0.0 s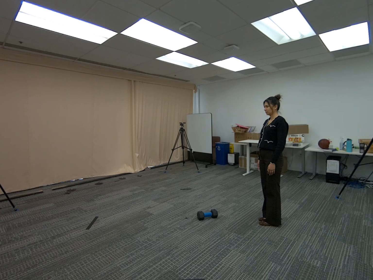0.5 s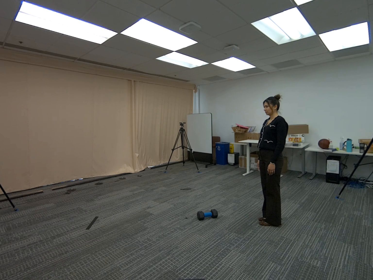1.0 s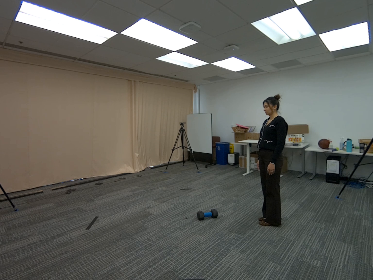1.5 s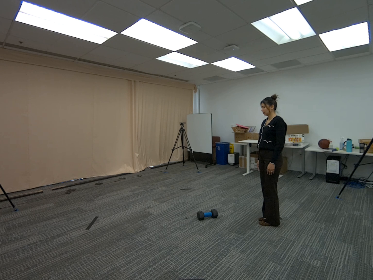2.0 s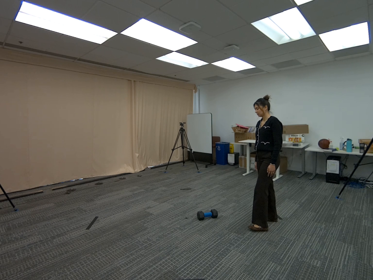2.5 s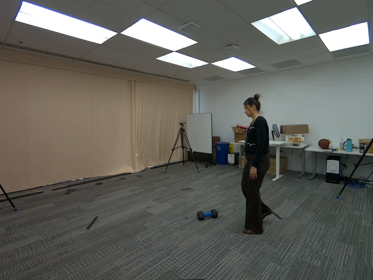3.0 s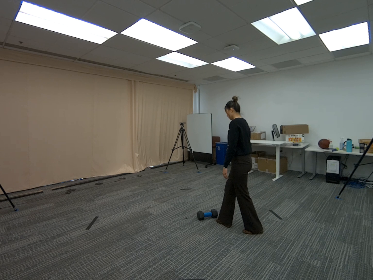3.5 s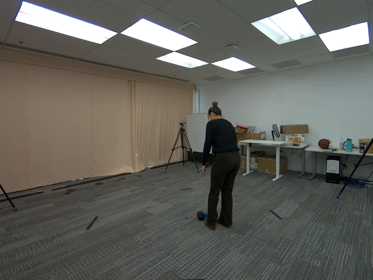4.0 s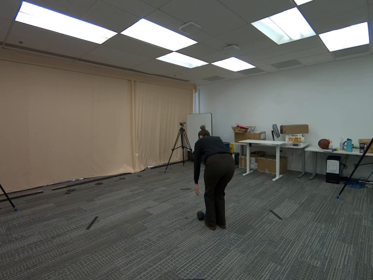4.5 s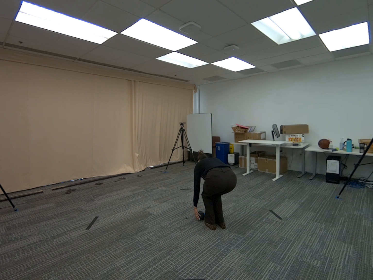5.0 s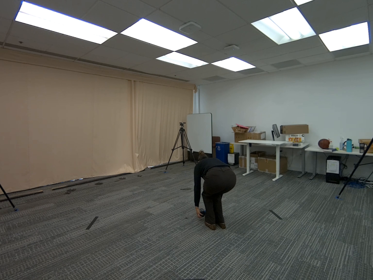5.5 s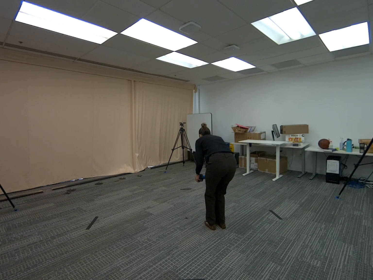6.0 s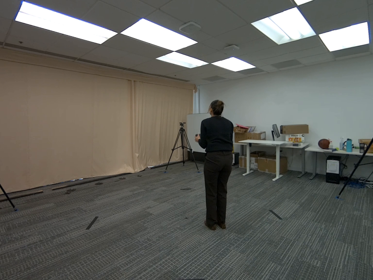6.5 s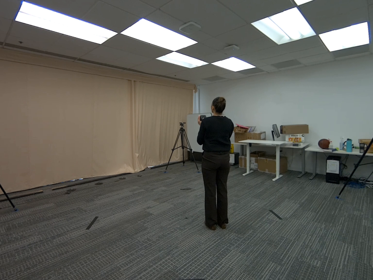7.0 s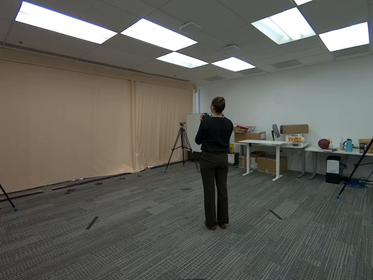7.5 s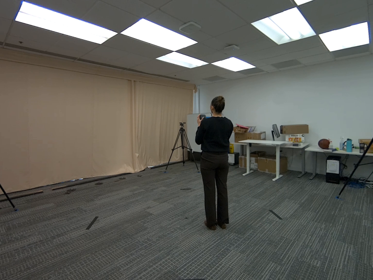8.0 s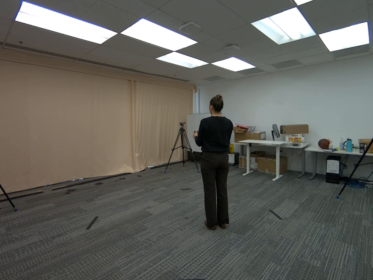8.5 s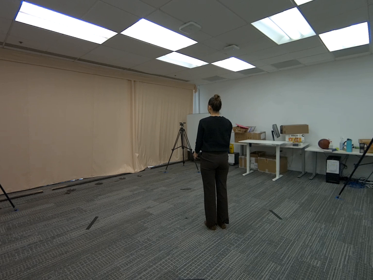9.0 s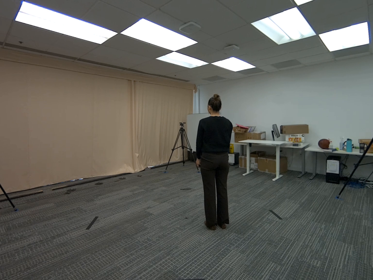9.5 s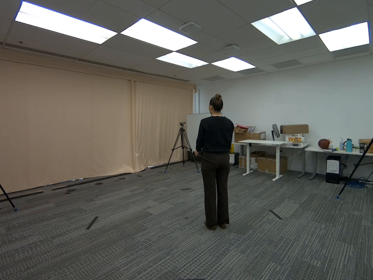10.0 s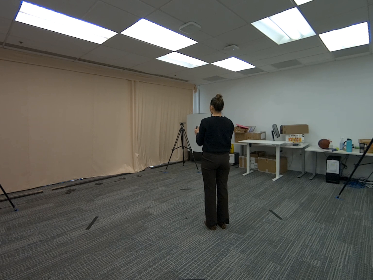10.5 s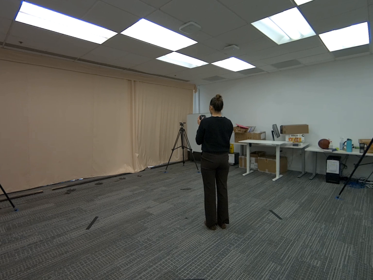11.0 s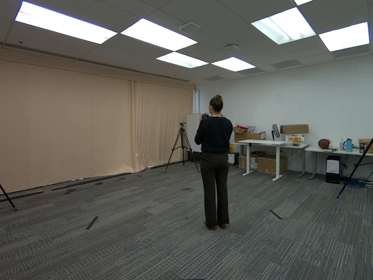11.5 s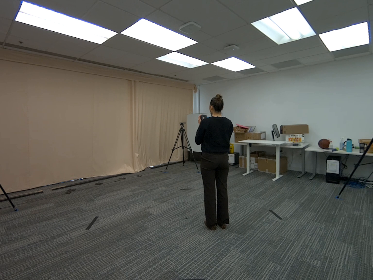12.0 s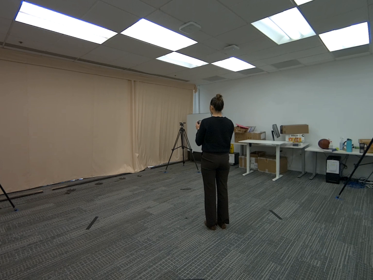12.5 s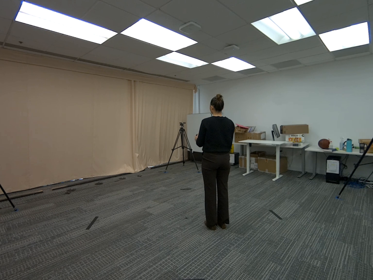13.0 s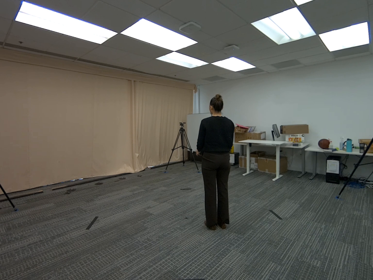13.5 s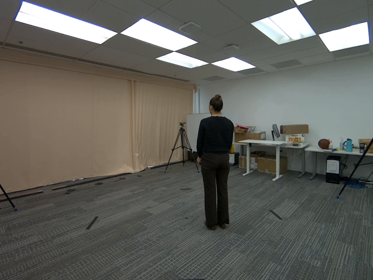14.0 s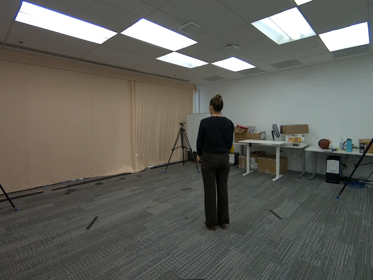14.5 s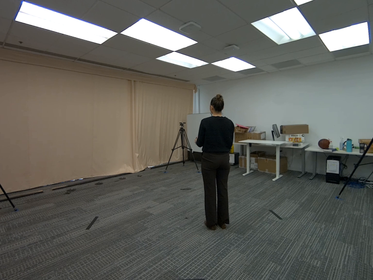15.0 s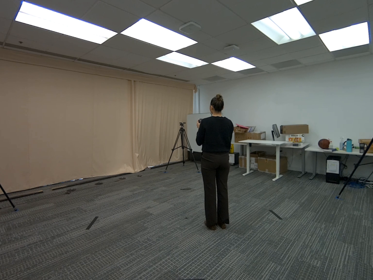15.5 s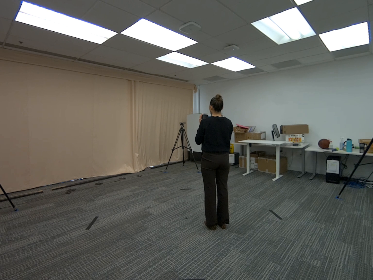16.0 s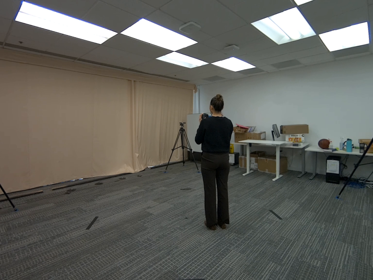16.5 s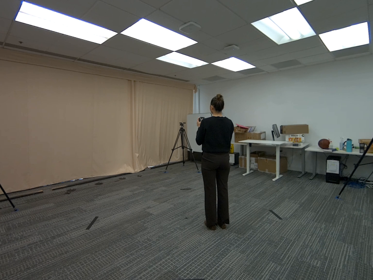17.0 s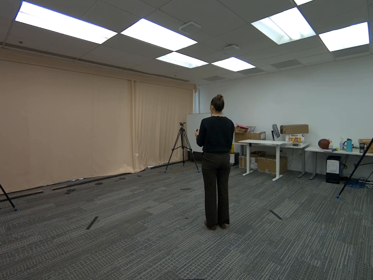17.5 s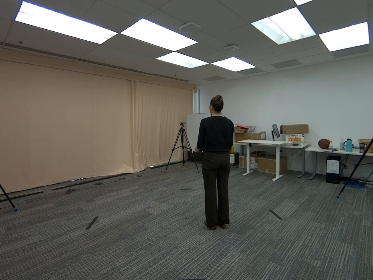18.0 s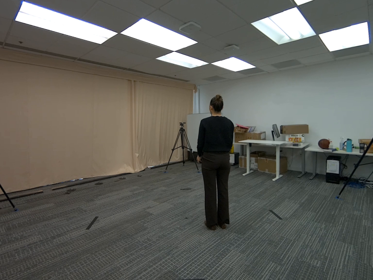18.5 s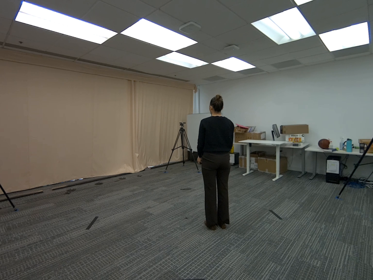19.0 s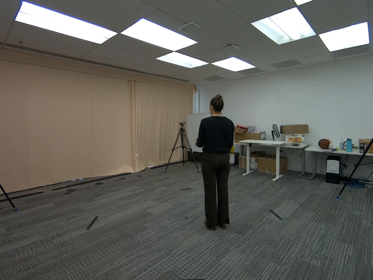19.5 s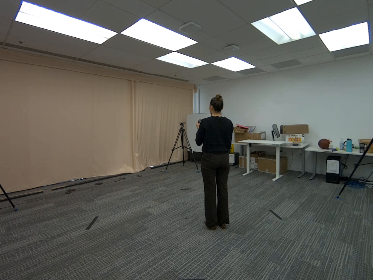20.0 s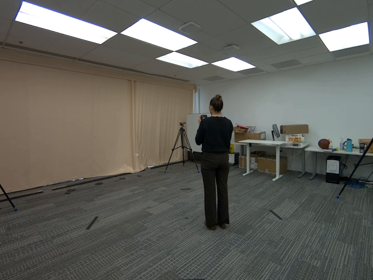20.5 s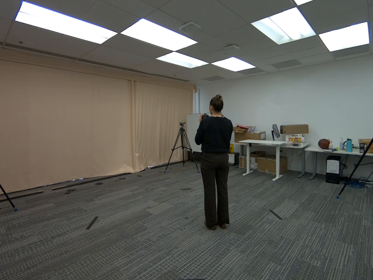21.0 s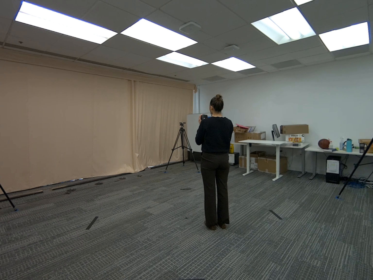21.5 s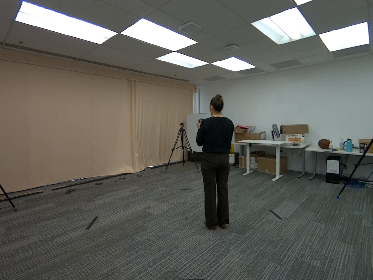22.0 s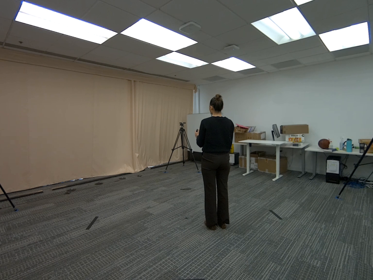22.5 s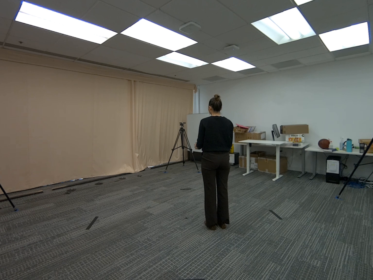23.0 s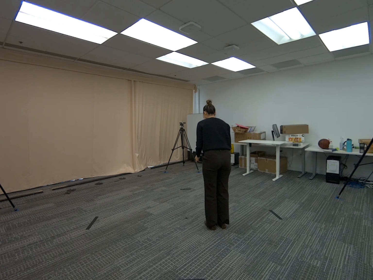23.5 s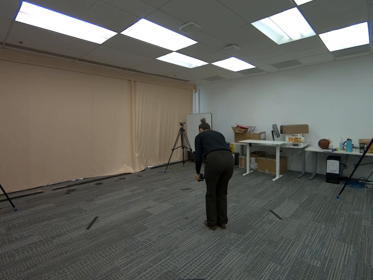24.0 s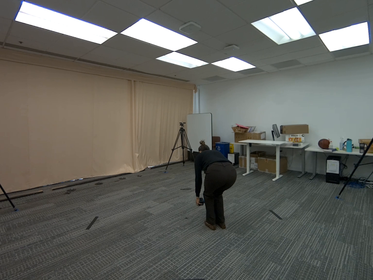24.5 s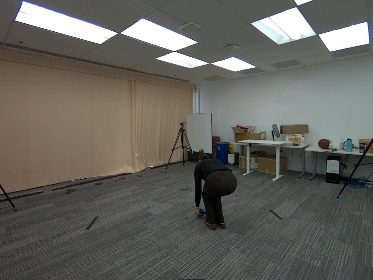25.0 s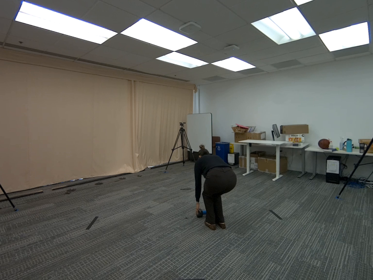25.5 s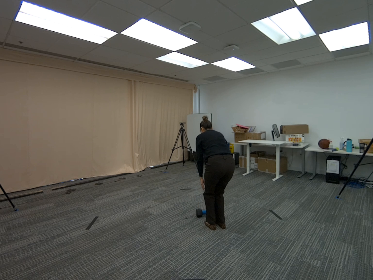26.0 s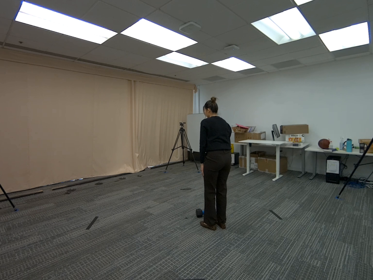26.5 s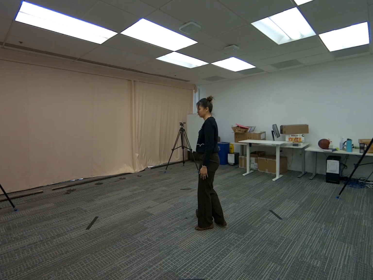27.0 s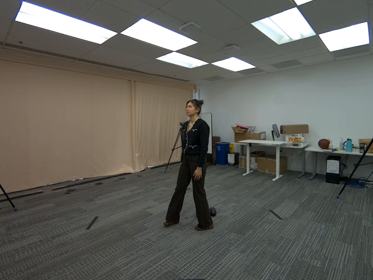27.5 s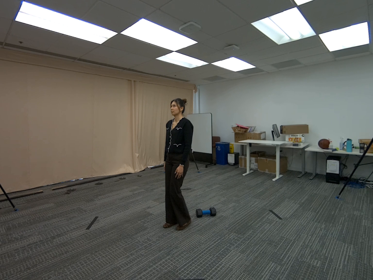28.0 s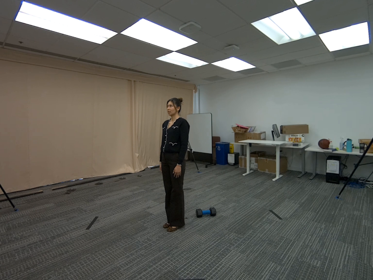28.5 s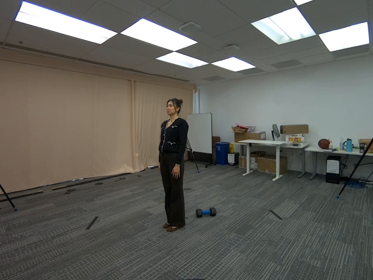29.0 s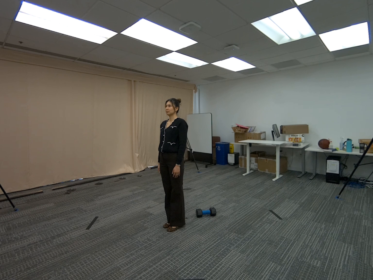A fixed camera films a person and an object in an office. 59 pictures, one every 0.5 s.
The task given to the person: Walk to the dumbbell, grasp it with both hands, and perform bicep curls. Continue until finished, then place the dumbbell back on the ground.
